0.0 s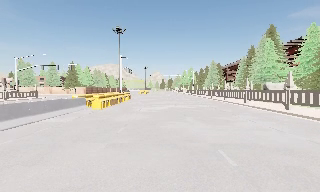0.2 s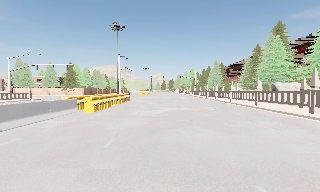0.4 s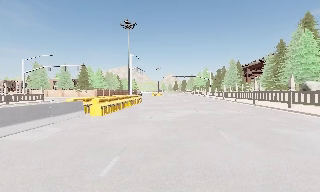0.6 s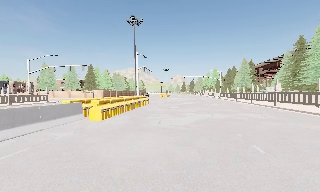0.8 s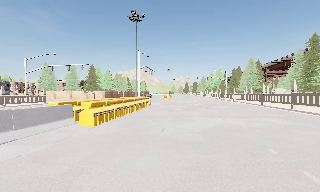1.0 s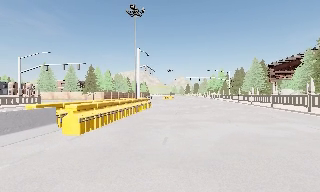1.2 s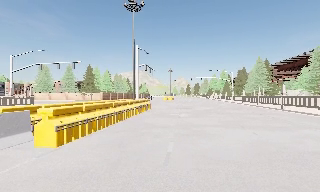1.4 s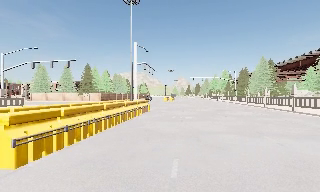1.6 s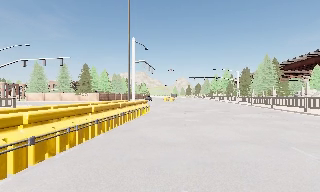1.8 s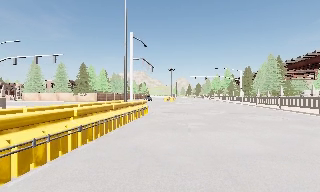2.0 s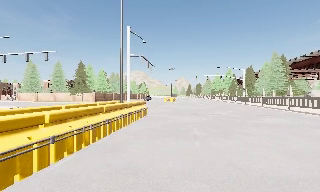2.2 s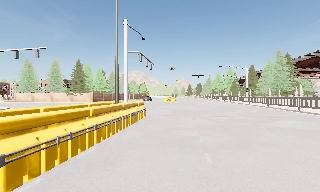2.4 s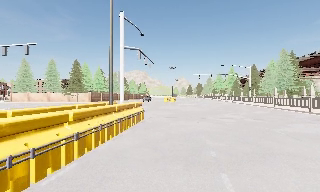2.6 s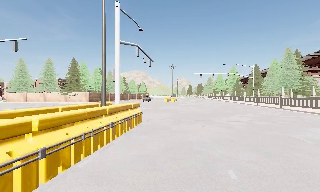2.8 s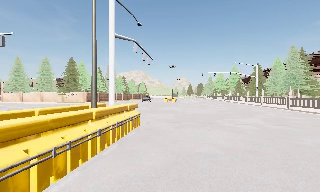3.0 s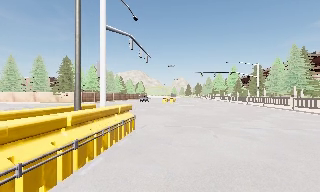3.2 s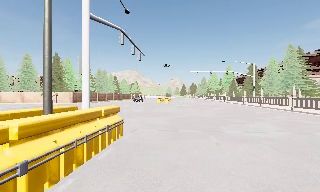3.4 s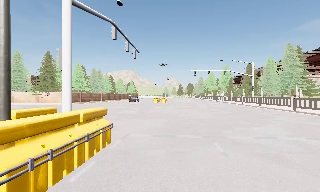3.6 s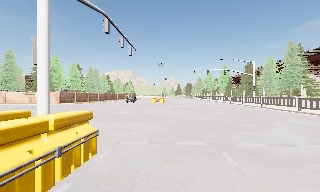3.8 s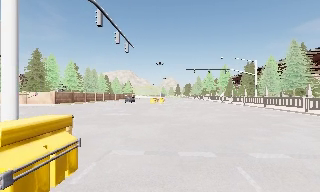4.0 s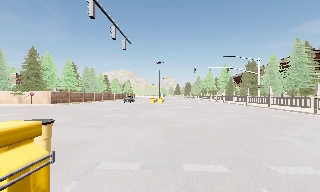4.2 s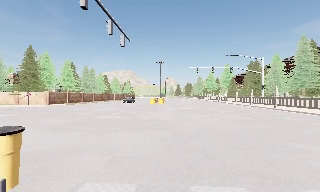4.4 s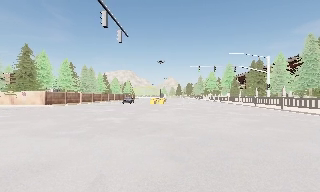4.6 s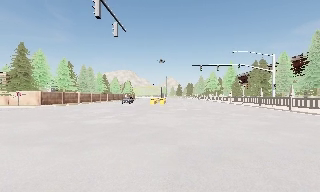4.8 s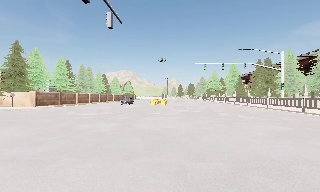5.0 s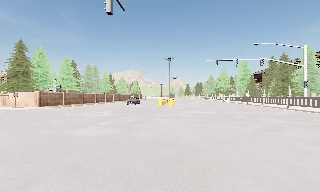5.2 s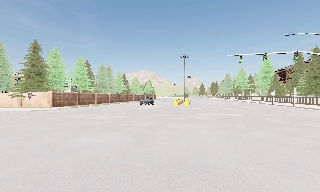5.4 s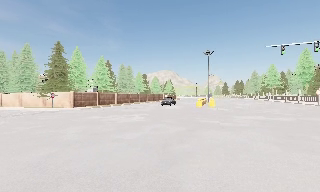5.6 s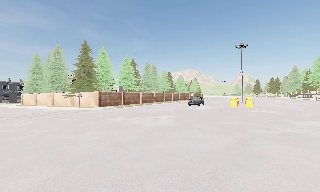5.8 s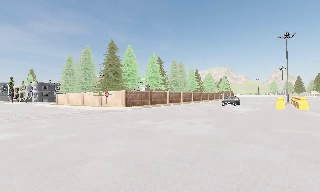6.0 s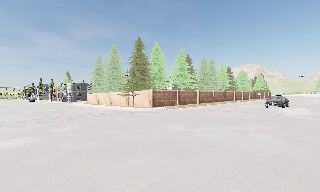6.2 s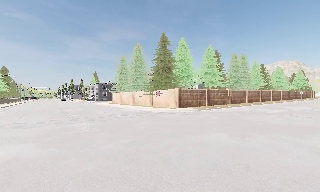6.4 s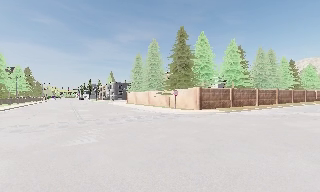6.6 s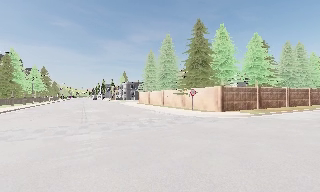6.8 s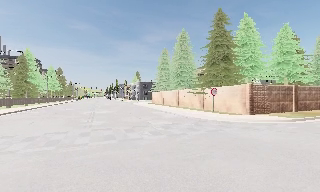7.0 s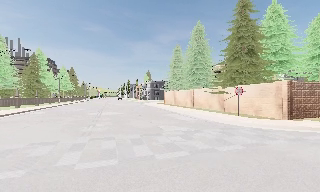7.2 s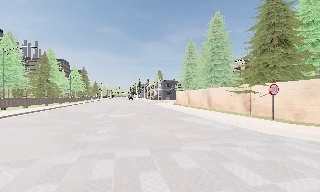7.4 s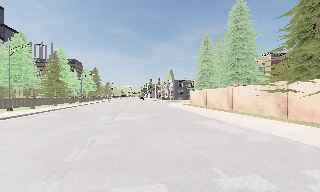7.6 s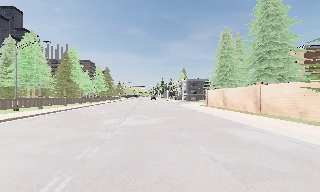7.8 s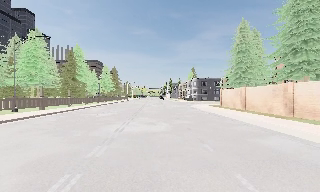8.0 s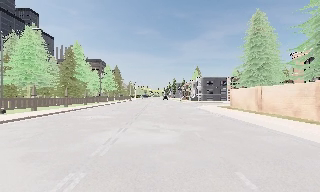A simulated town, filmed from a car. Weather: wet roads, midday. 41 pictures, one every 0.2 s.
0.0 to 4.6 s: The camera travels forward, about 30 m, so what stands in front looms larger.
4.6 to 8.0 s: The camera pans to its left, which is counterclockwise from overhead, by about 85 degrees. It travels forward, about 35 m.
The film runs forward here.
